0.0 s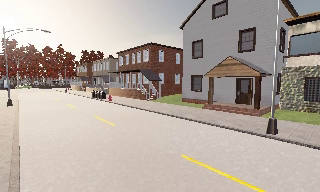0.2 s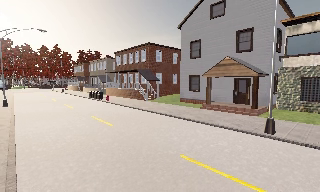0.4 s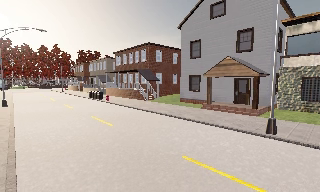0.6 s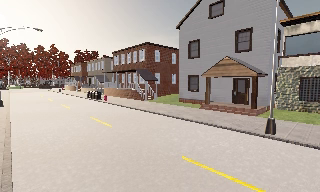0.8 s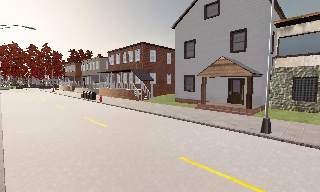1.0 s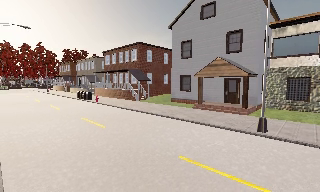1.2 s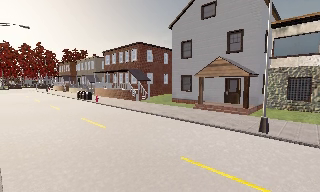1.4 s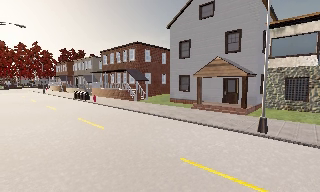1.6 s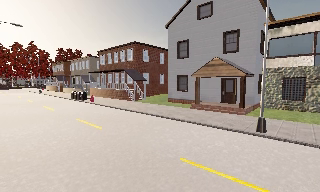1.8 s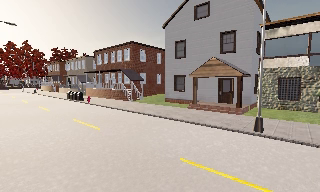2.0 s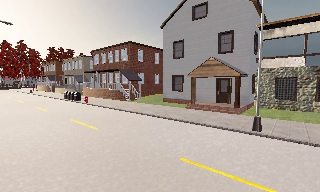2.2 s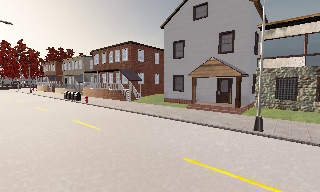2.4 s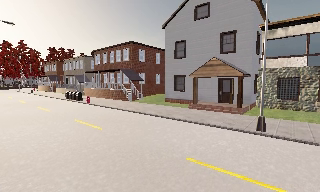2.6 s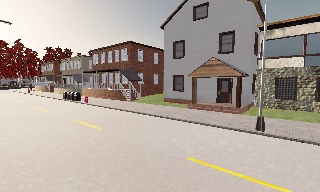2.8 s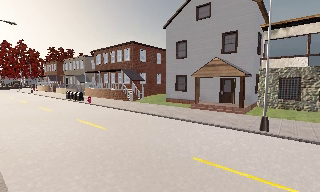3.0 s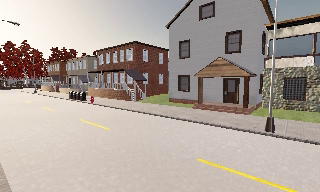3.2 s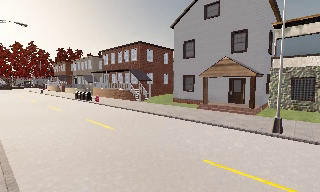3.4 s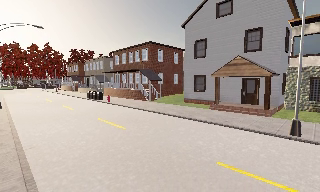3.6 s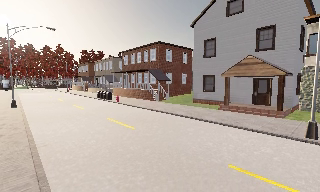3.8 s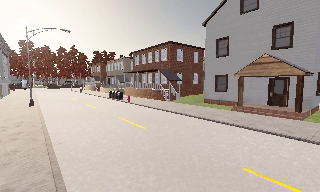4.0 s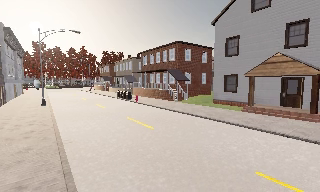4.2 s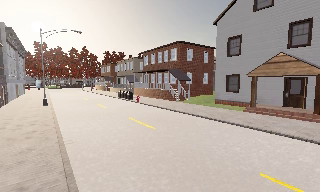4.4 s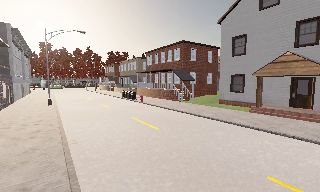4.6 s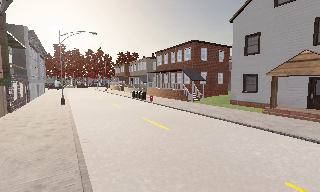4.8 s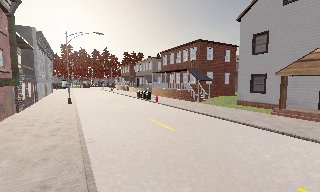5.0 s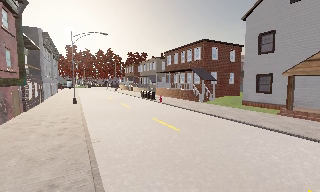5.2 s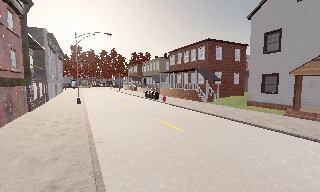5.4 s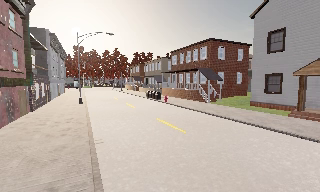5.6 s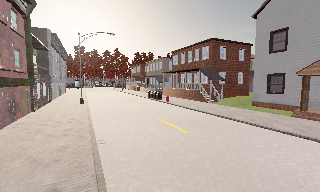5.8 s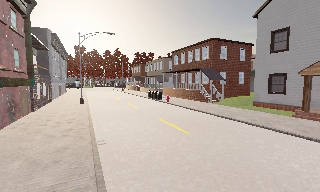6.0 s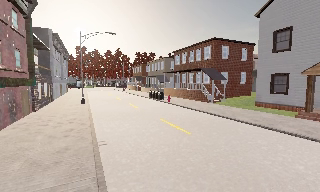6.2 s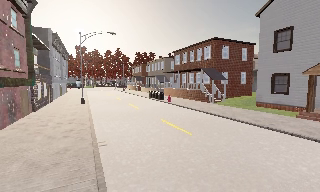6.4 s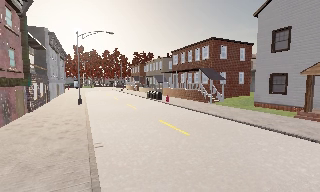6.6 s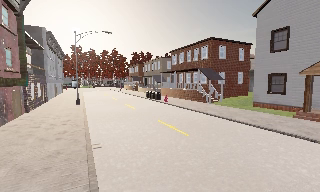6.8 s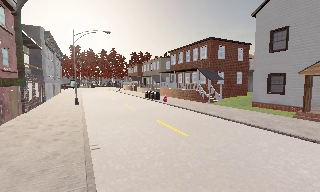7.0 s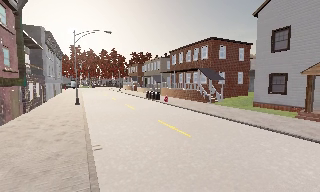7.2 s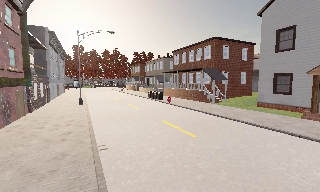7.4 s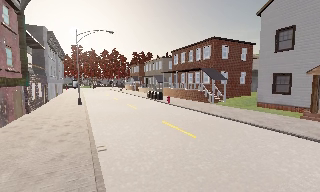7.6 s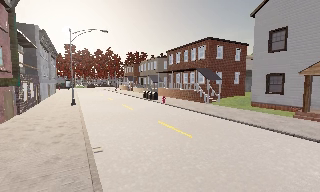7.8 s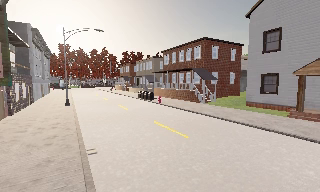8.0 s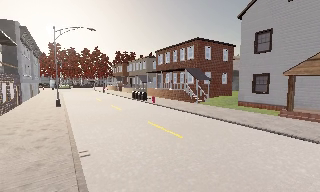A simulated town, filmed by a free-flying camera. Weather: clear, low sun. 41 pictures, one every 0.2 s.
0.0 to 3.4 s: The camera travels to its left, about 1.5 m.
3.4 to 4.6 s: The scene slides to the right, as the camera pans about 15 degrees to its left.
4.6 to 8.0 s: The camera travels forward and to its left, about 1.5 m, so what stands in front looms larger.
The film runs backward here.
